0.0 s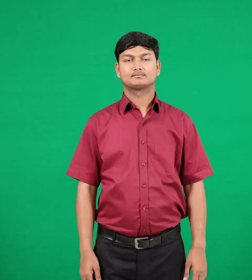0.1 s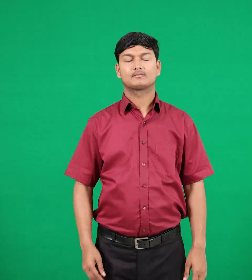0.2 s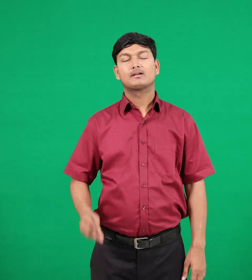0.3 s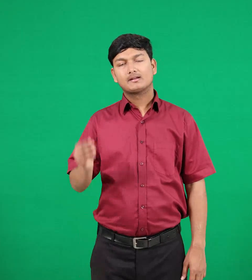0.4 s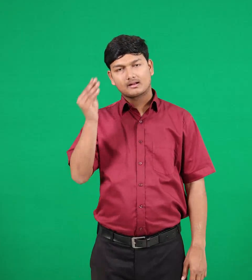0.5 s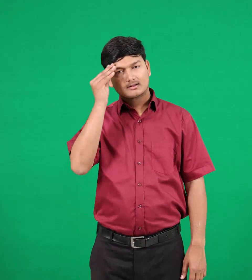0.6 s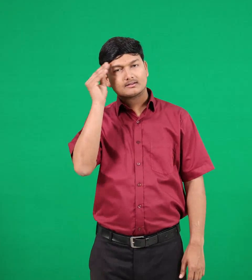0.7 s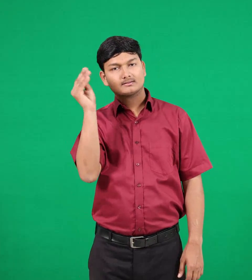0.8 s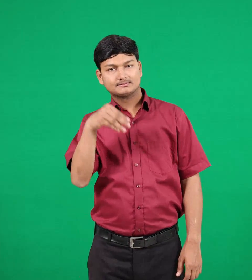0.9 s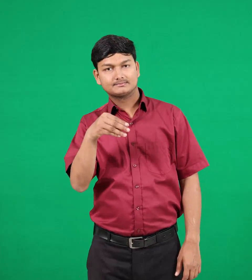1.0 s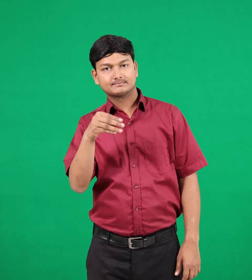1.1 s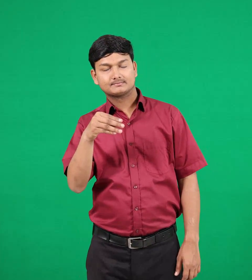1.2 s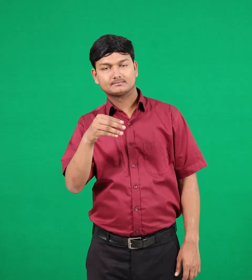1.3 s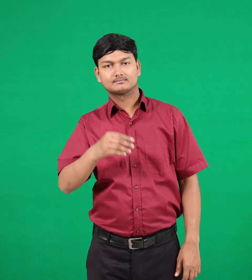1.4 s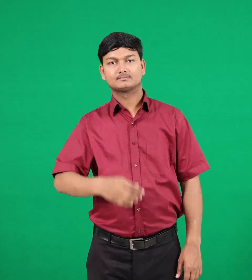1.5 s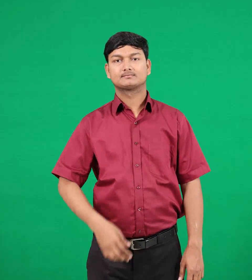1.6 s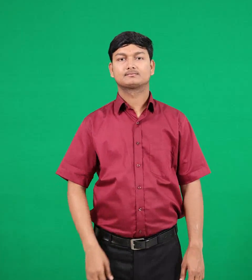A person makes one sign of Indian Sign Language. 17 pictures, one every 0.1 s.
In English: rubbish
